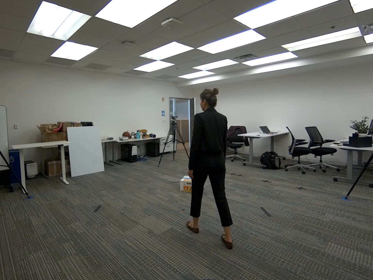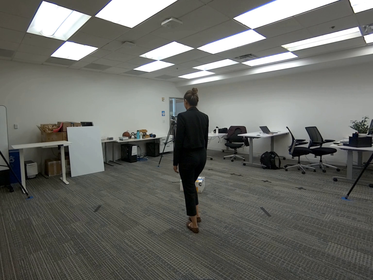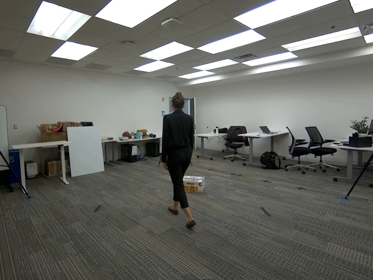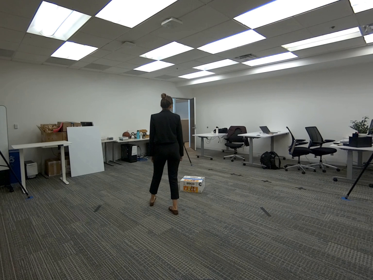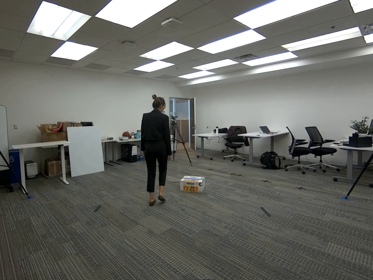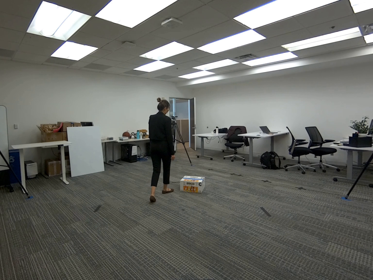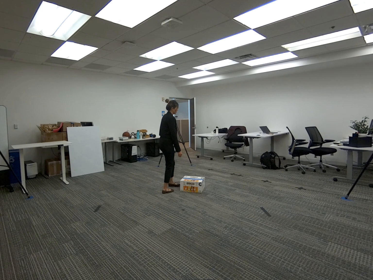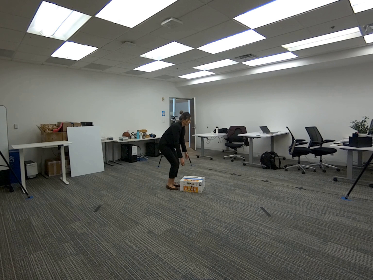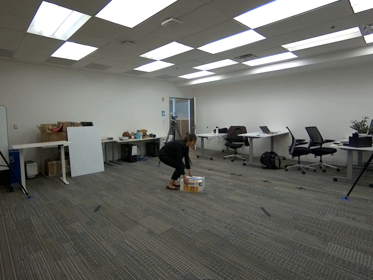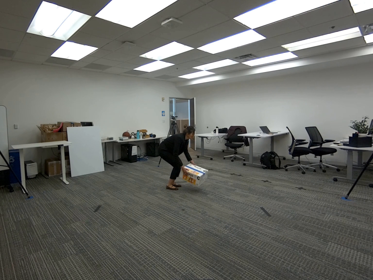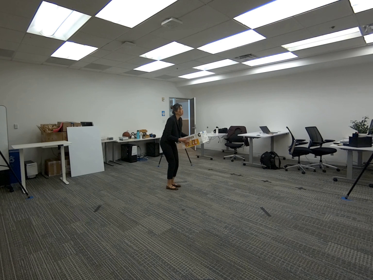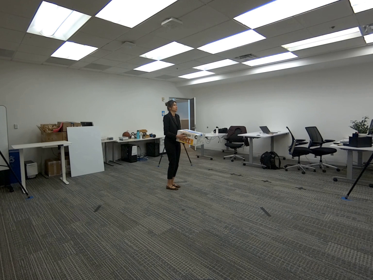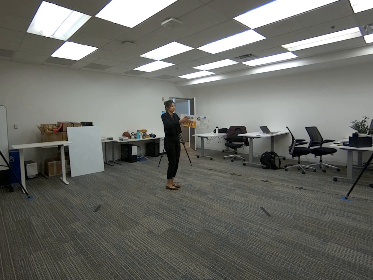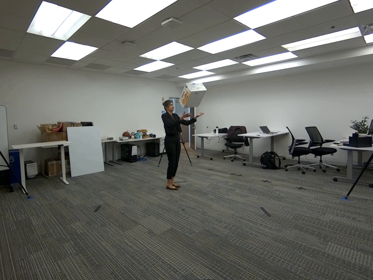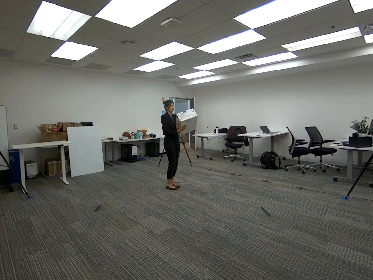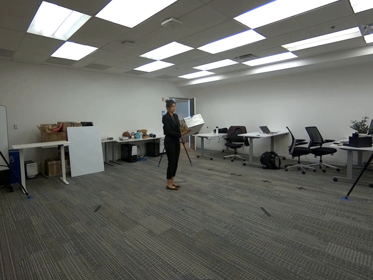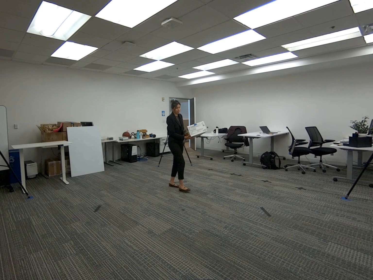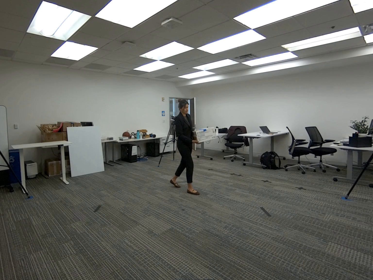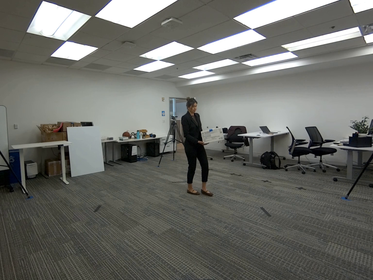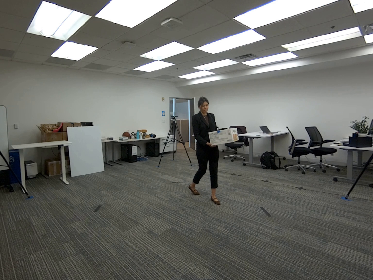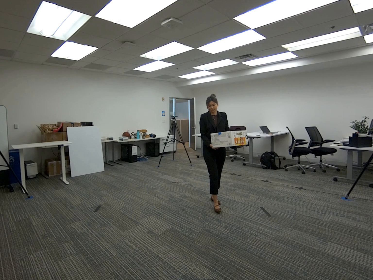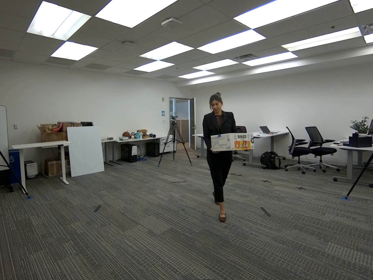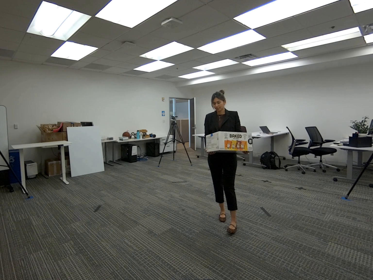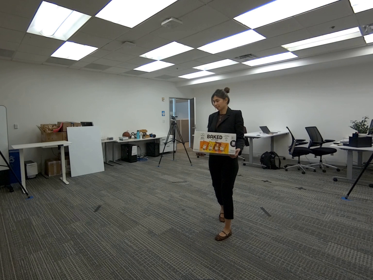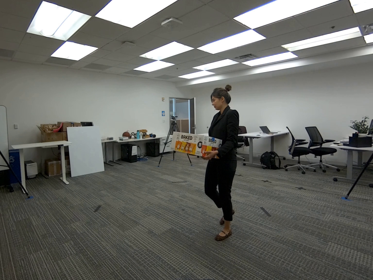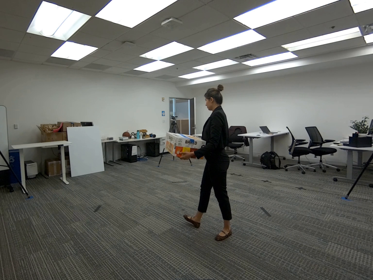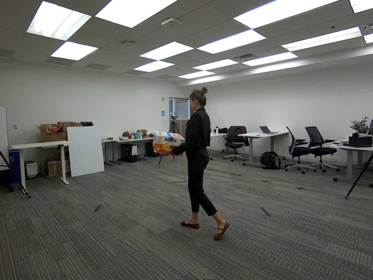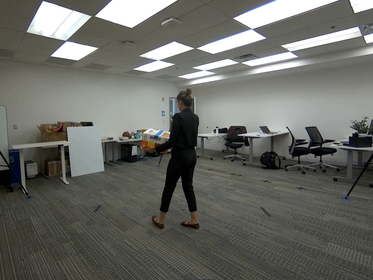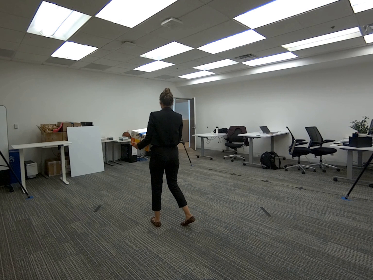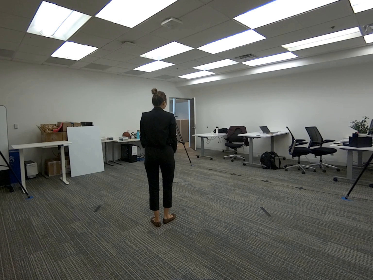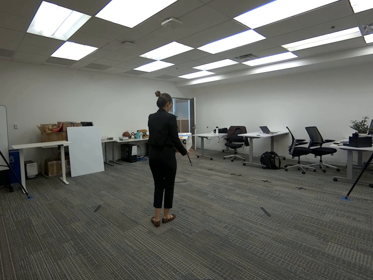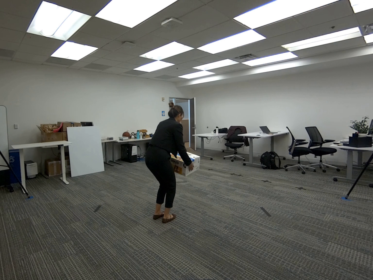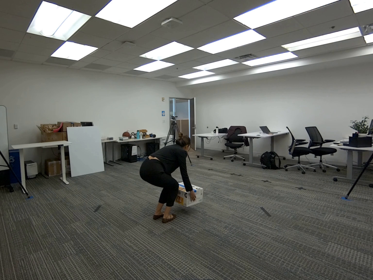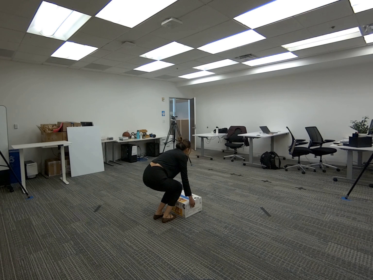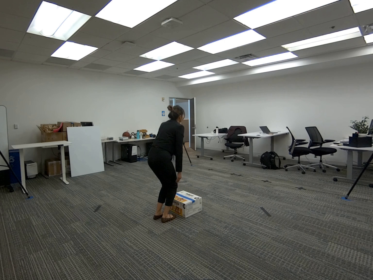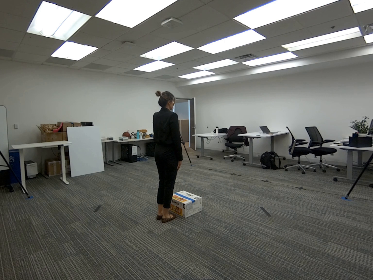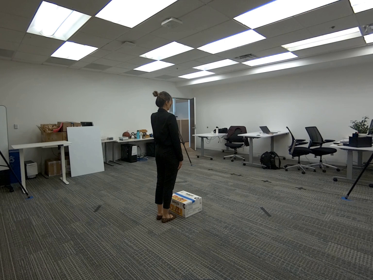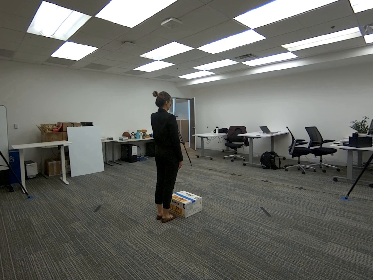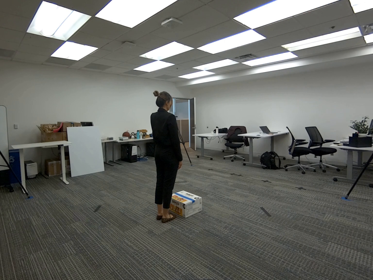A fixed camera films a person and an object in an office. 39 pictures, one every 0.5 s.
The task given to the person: Walk to the snack box and pick the box up and toss it up and catch the box and place the box back to the ground.
